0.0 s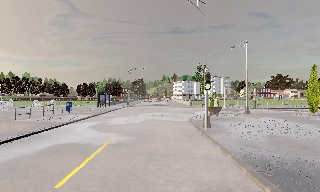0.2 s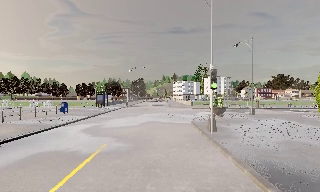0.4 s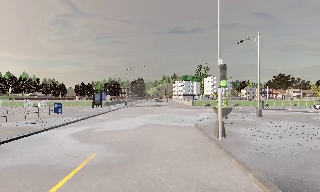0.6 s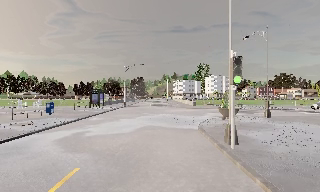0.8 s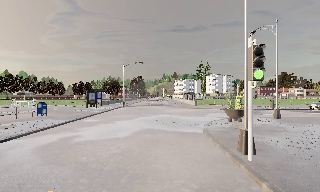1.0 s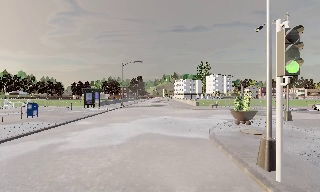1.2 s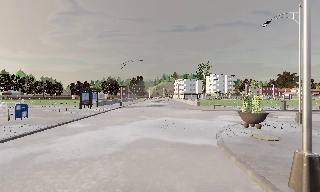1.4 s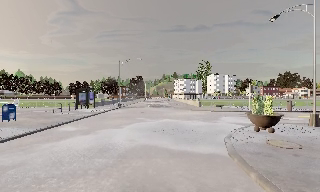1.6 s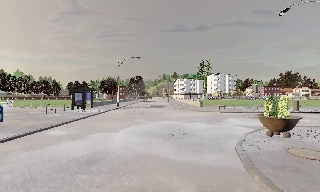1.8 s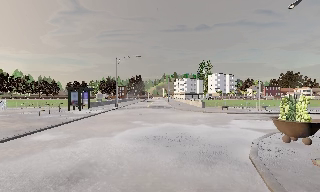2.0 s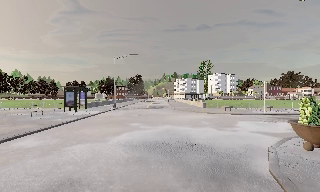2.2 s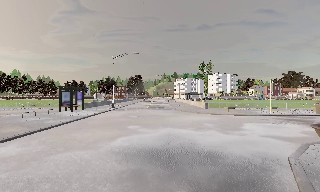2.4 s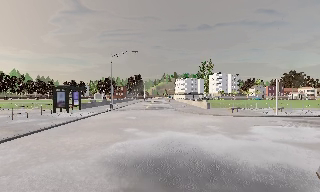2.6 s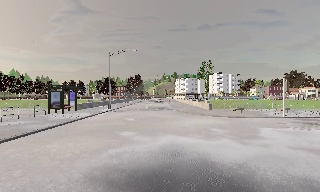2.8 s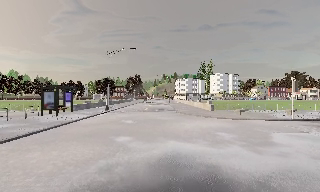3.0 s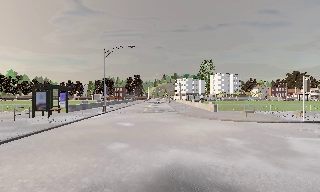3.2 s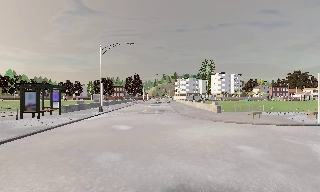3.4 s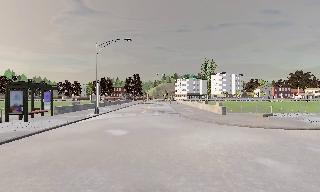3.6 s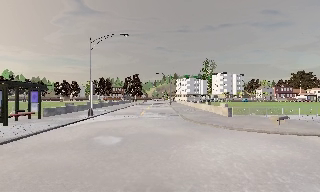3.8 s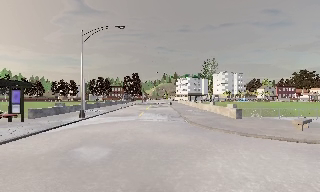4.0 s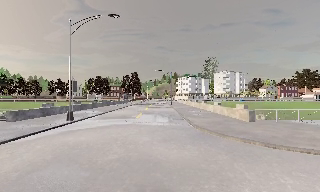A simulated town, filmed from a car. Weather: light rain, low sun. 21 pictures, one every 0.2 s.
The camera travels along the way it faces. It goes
forward.
0.0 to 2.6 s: The camera travels forward, about 12 m, so what stands in front looms larger.
2.6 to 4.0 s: The camera travels forward, about 9 m, so what stands in front looms larger. It gains speed.
The film runs forward here.
